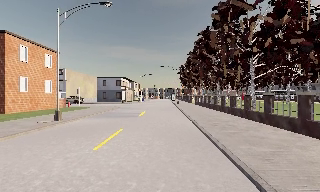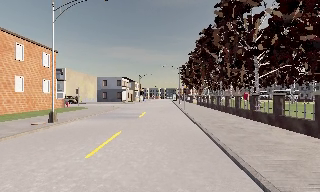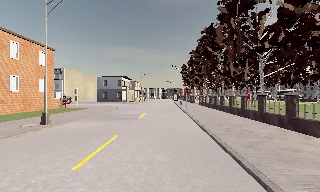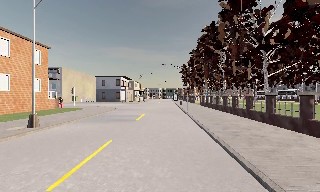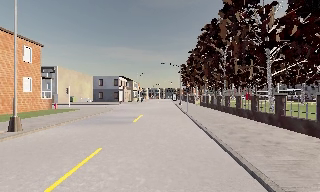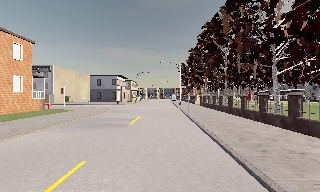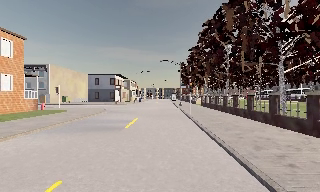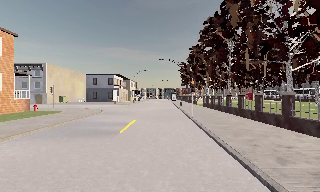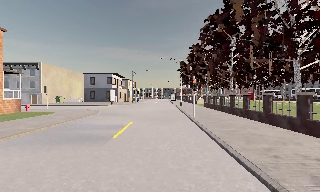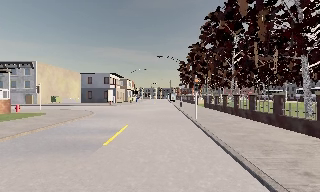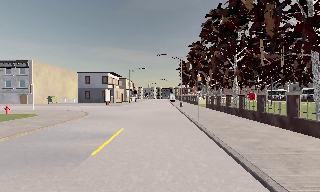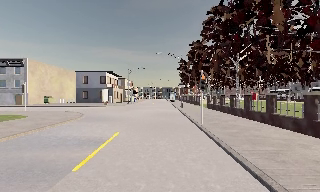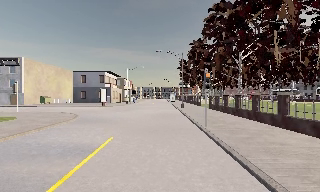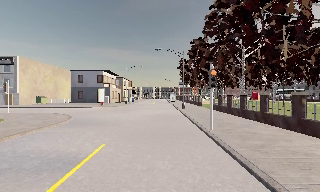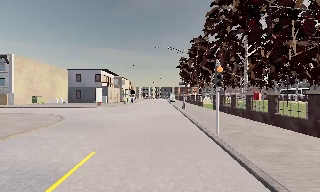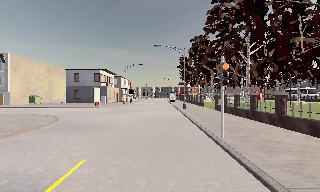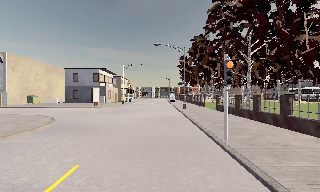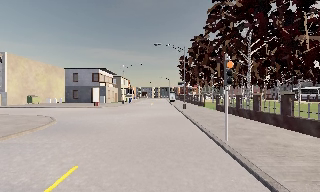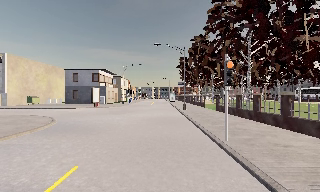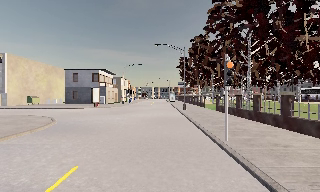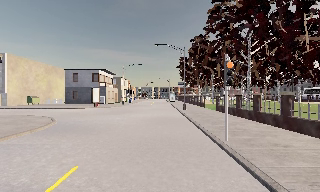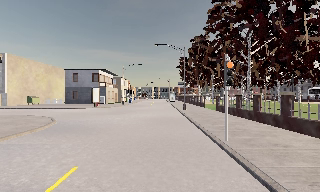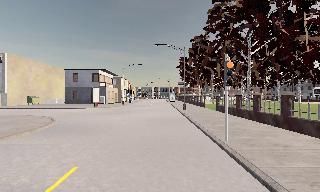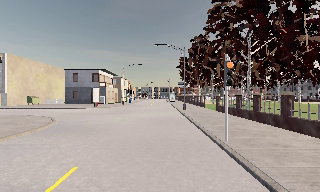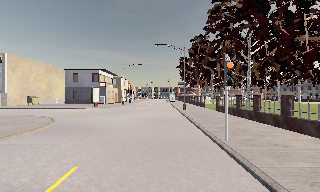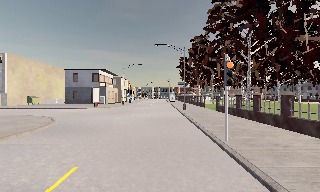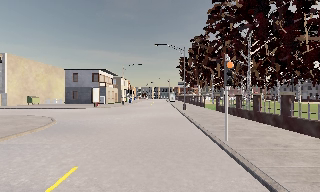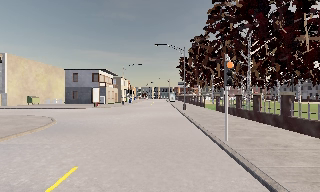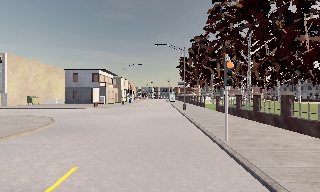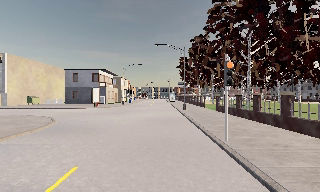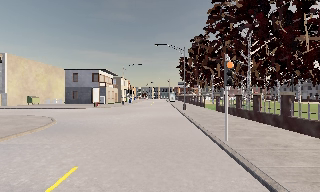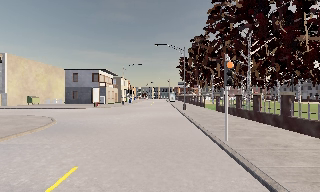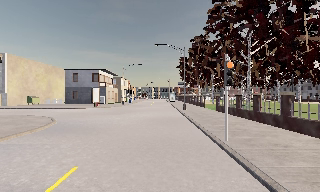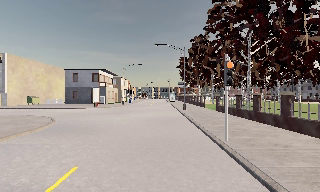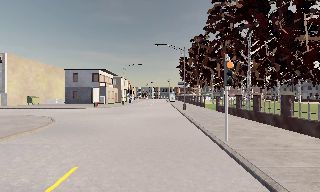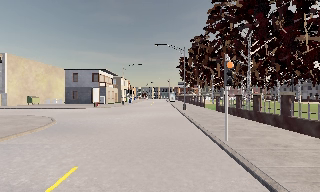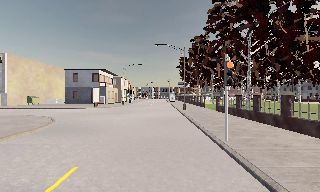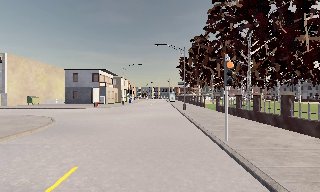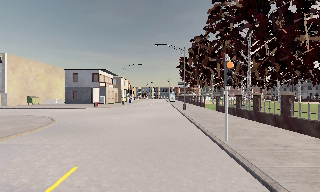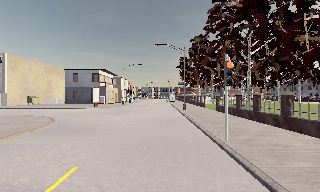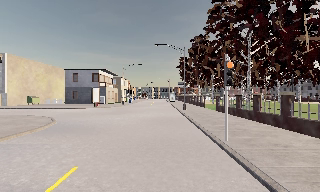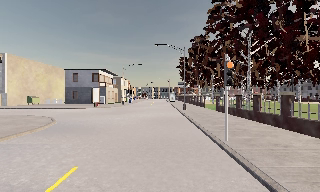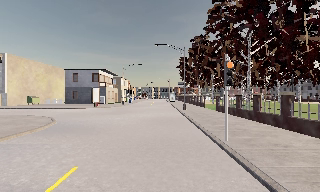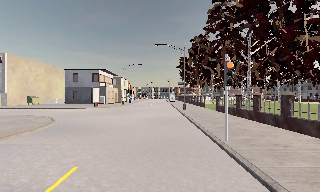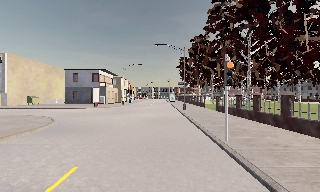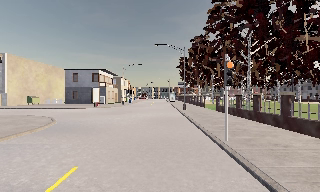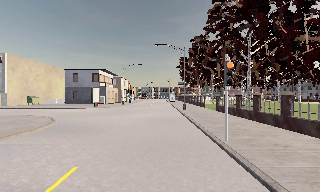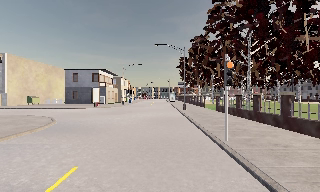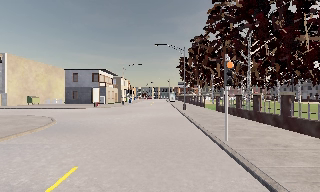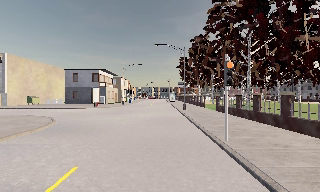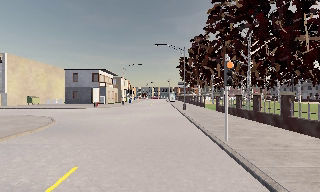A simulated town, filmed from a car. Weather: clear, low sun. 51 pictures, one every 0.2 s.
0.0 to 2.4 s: The camera travels forward, about 11 m, so what stands in front looms larger.
2.4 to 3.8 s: The camera travels forward, about 2.5 m, so what stands in front looms larger. It loses speed.
3.8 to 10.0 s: The camera keeps its place and its aim.
The film runs forward here.
